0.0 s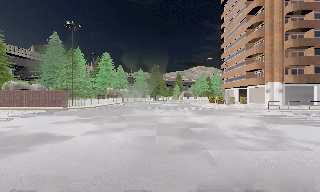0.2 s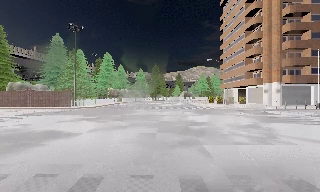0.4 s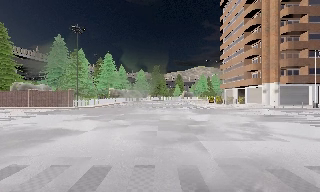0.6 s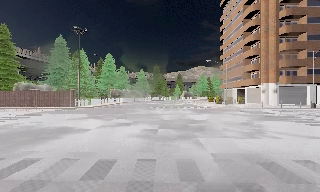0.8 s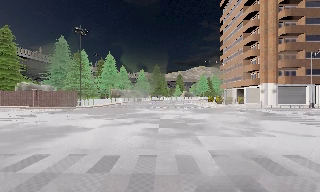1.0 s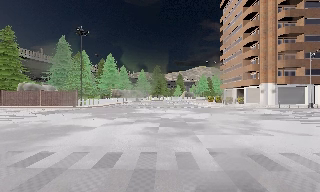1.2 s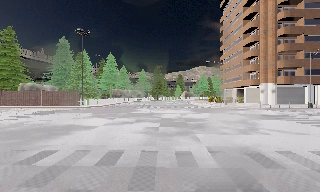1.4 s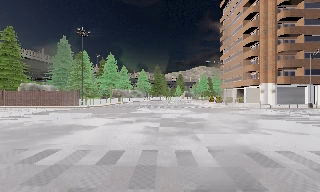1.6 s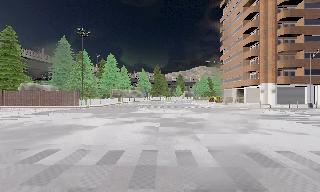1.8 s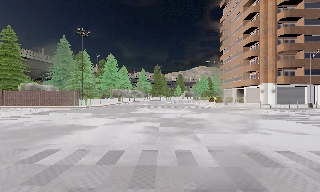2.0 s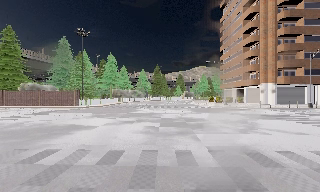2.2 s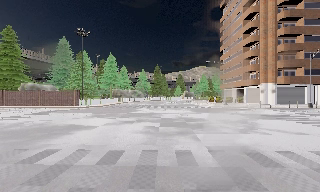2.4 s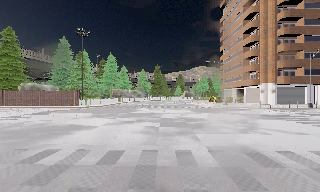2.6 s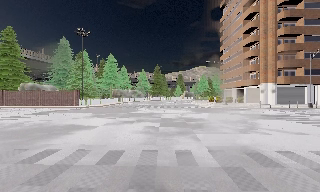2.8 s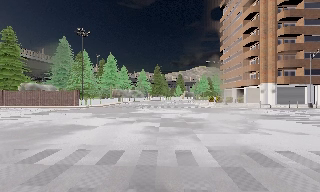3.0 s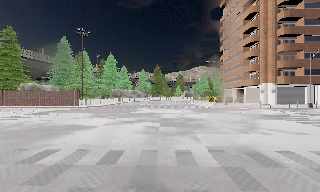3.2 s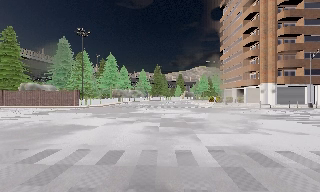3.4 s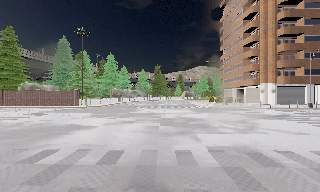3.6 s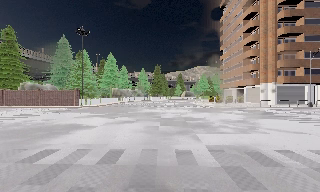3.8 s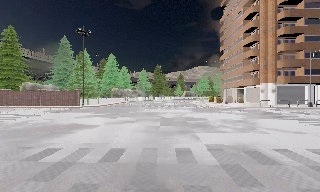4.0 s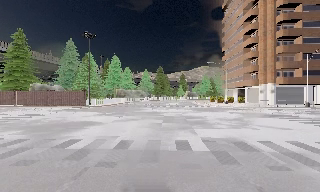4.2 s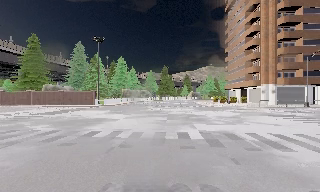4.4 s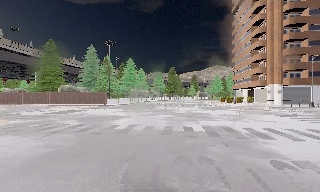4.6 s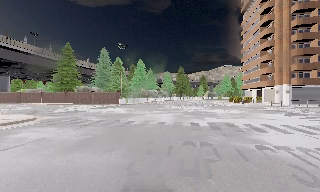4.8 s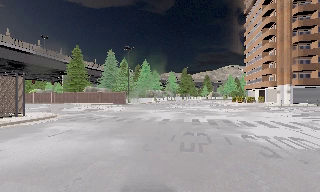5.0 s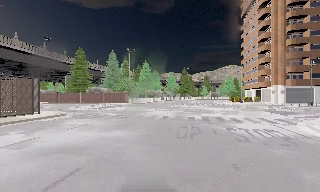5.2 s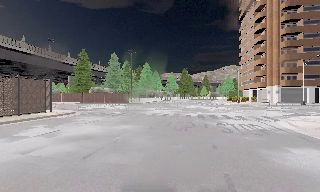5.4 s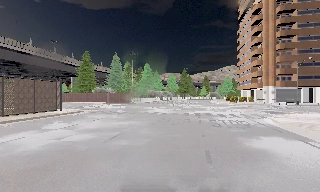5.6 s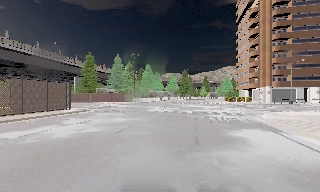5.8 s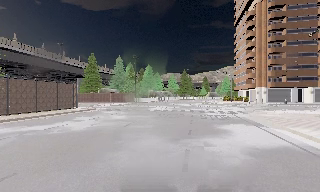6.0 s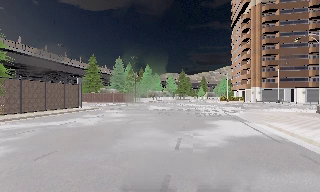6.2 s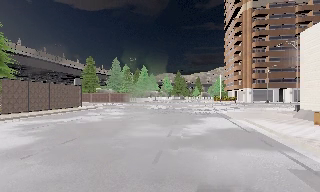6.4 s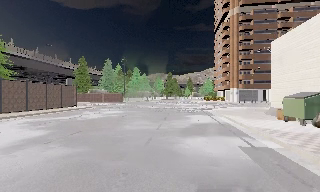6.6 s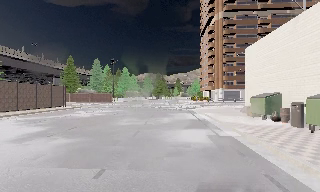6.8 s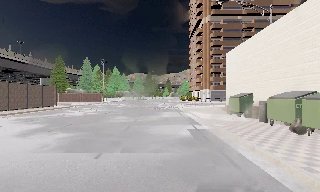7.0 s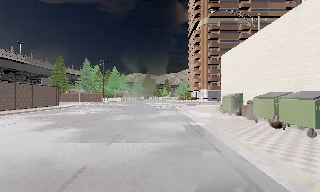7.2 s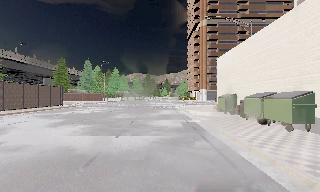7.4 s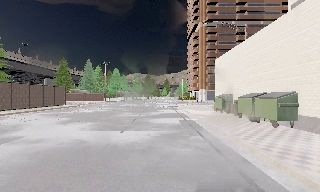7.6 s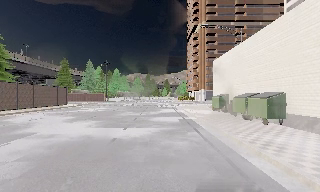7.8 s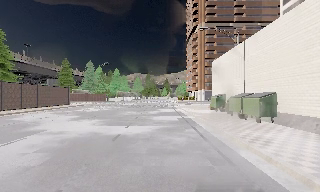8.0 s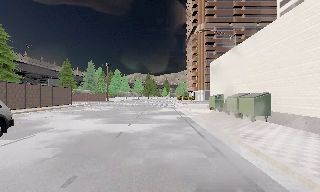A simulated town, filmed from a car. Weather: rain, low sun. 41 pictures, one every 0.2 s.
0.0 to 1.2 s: The camera travels backward, about 2 m, so what stands in front gets smaller. It loses speed.
1.2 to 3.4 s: The camera keeps its place and its aim.
3.4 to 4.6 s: The camera travels backward, about 5 m, so what stands in front gets smaller. It gains speed.
4.6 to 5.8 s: The camera travels backward, about 9 m, so what stands in front gets smaller.
5.8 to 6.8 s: The scene slides to the left, as the camera pans about 10 degrees to its right. It travels backward, about 7 m, so what stands in front gets smaller.
6.8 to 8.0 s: The camera travels backward, about 4.5 m, so what stands in front gets smaller. It loses speed.
The film runs backward here.
